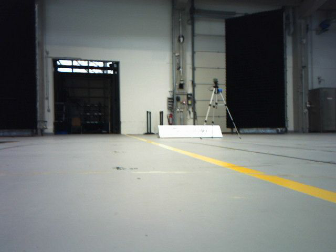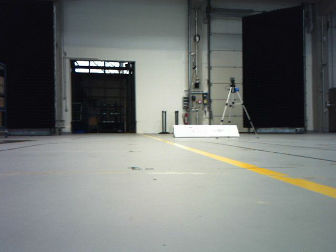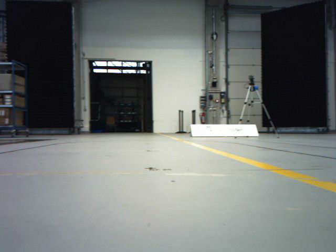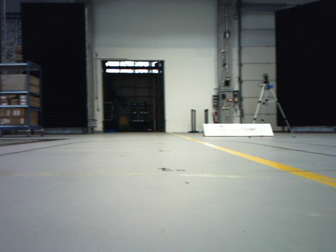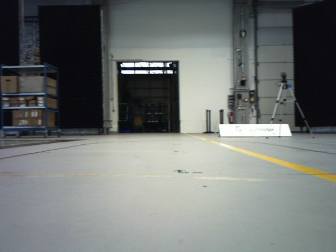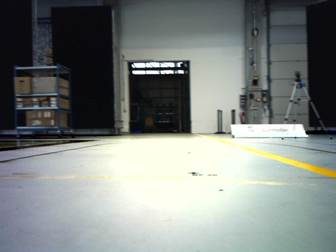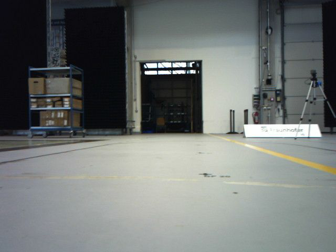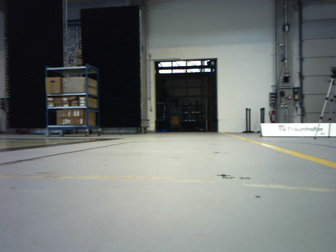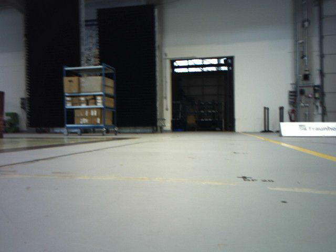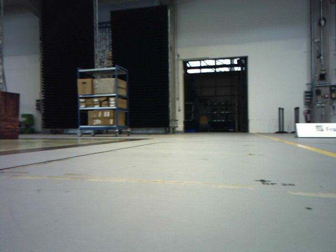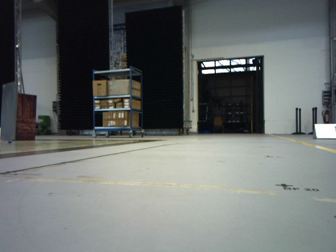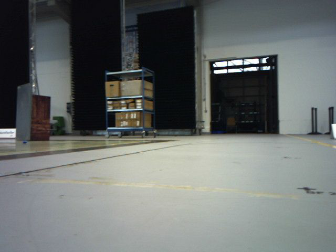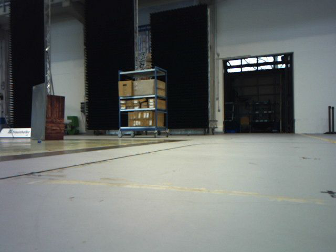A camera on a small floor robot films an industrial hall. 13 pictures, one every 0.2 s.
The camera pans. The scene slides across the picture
to the right.
The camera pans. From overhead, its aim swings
counterclockwise.
0.0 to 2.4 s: The camera pans to its left, which is counterclockwise from overhead, by about 30 degrees. It travels forward, about 0.4 m.
The film runs forward here.
